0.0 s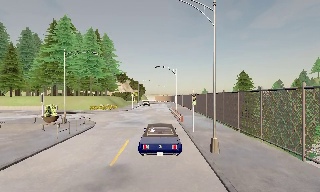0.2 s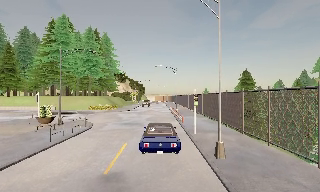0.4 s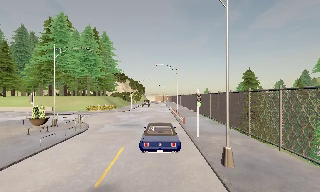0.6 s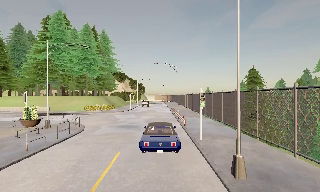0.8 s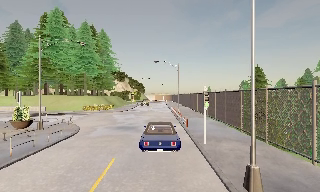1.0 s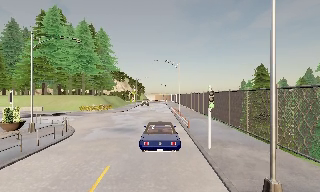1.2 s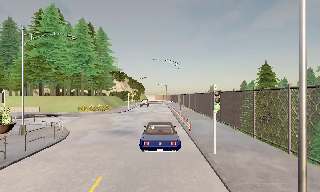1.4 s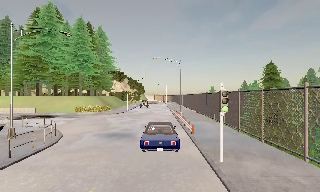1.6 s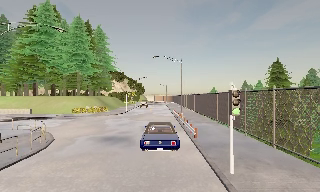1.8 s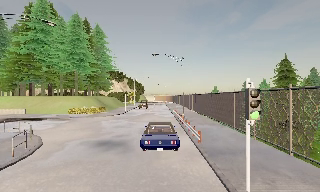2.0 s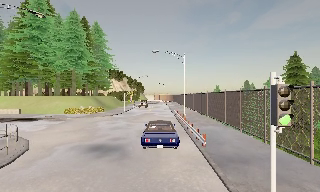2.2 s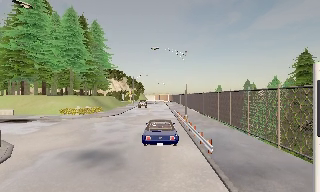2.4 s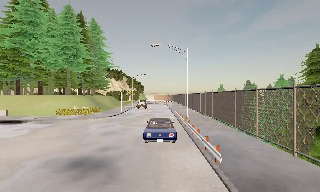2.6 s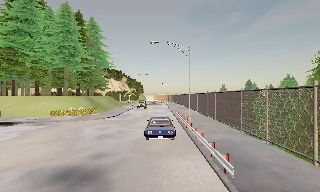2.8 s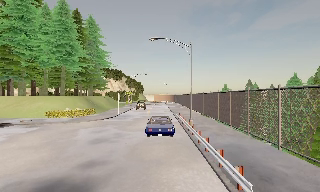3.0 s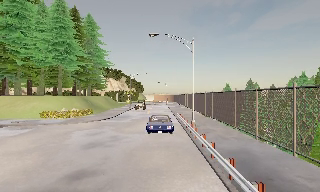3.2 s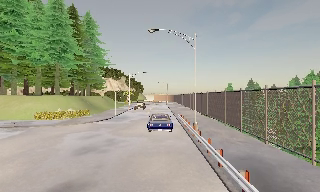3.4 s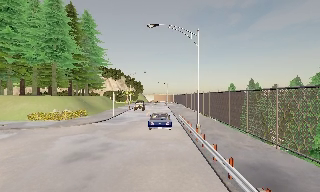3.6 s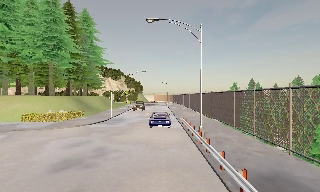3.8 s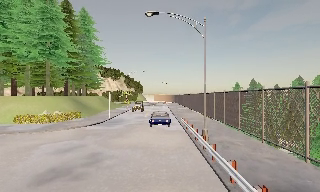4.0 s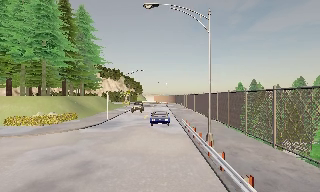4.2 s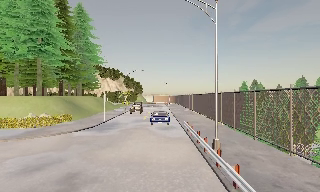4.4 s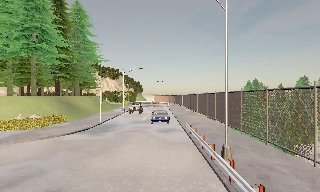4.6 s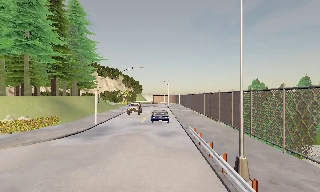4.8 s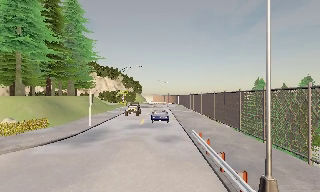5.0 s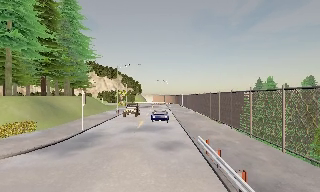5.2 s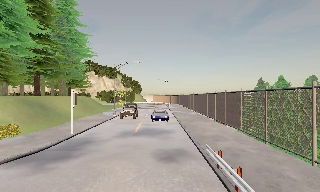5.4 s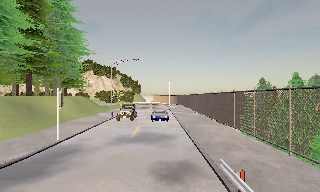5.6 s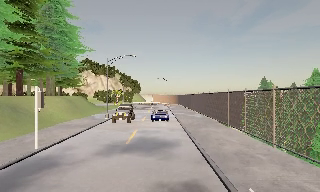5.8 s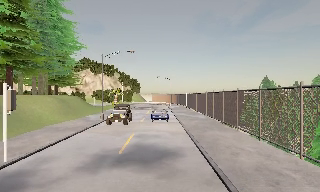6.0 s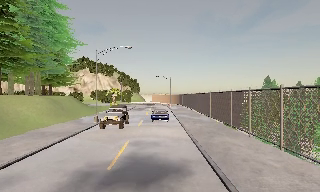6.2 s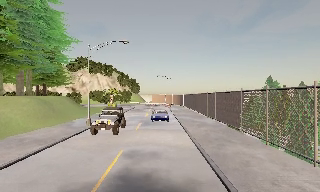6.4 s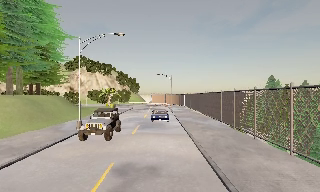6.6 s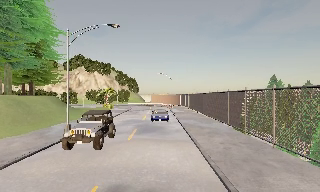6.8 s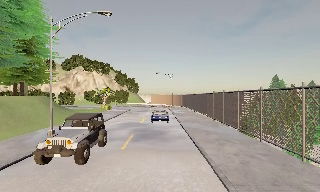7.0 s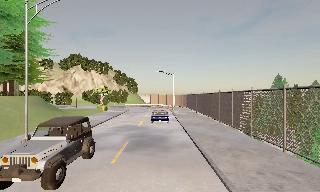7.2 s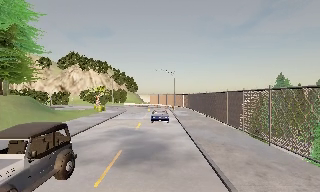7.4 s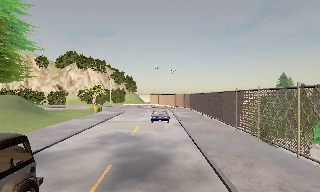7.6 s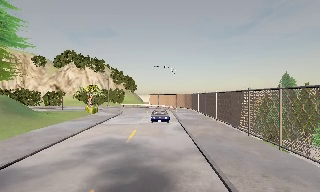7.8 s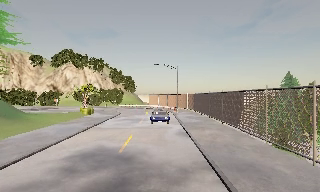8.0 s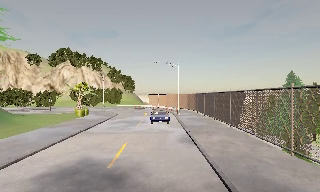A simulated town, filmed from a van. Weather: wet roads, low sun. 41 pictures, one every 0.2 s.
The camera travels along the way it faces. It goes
forward.
0.0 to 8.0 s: The camera travels forward, about 50 m, so what stands in front looms larger. It gains speed.
The film runs forward here.
